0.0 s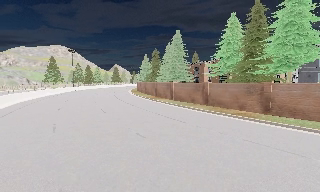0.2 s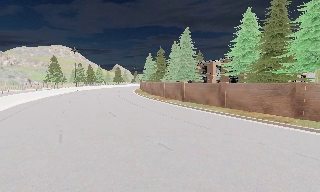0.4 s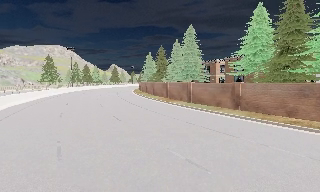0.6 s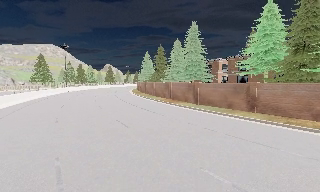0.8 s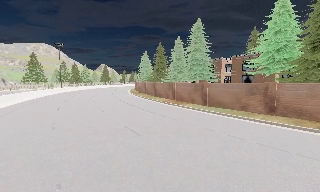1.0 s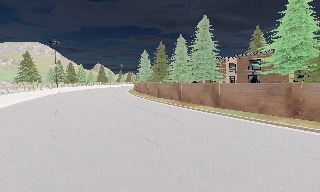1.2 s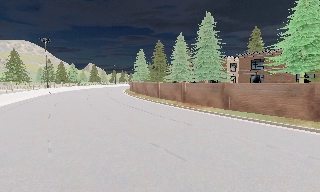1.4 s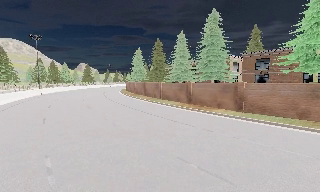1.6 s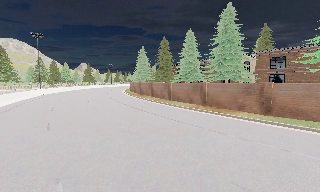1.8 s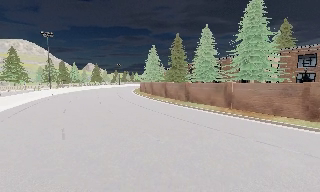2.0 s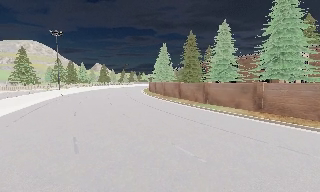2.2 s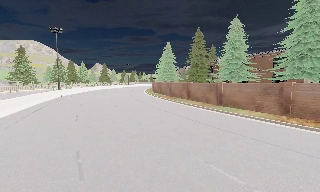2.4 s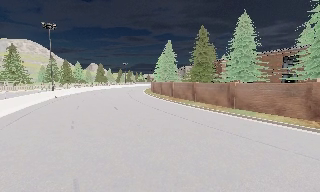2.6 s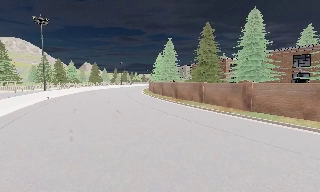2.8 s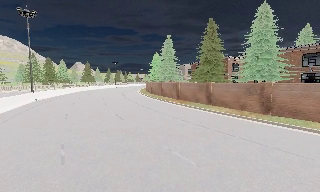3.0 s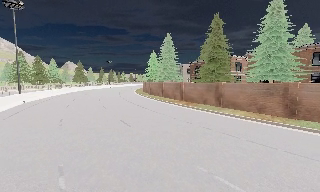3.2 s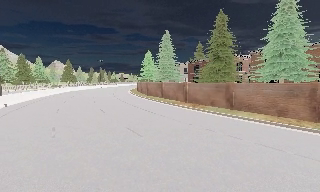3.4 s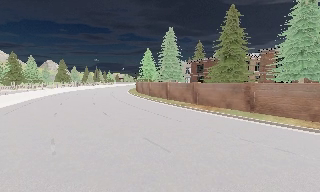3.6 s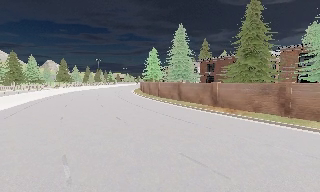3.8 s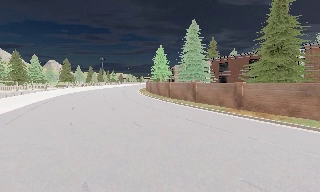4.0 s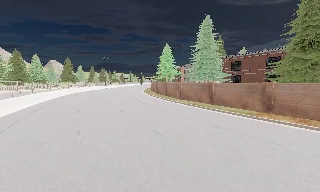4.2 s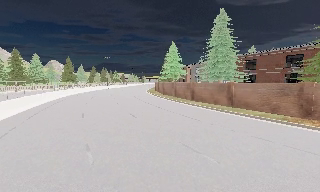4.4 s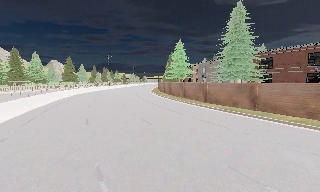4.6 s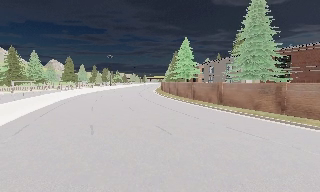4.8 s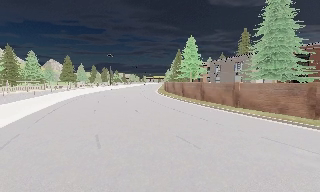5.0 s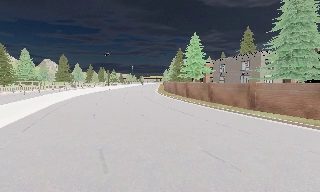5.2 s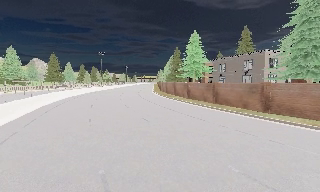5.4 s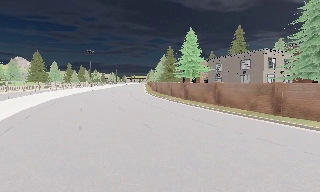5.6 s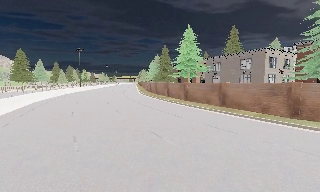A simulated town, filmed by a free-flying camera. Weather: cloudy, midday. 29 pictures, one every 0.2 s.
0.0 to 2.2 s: The camera travels forward and to its left, about 20 m, so what stands in front looms larger.
2.2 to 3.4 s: The camera pans to its right, which is clockwise from overhead, by about 15 degrees. It travels forward and to its left, about 12 m, so what stands in front looms larger.
3.4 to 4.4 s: The camera travels forward and to its left, about 11 m, so what stands in front looms larger.
4.4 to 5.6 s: The camera pans to its right, which is clockwise from overhead, by about 10 degrees. It travels forward and to its left, about 11 m, so what stands in front looms larger.
The film runs forward here.
